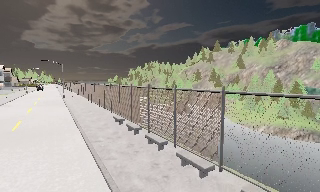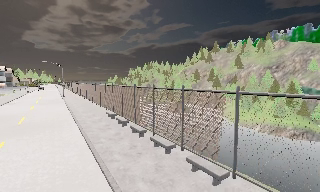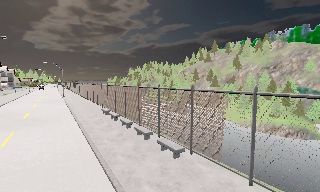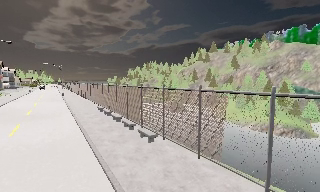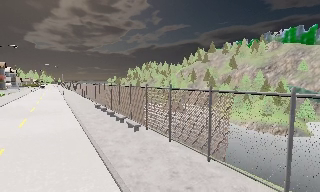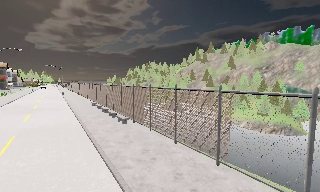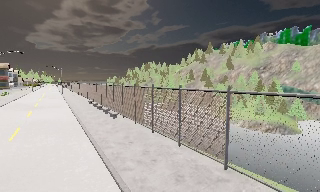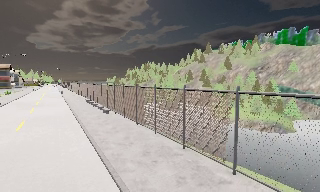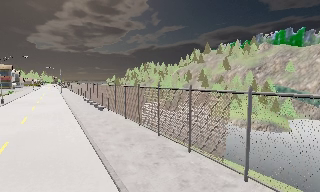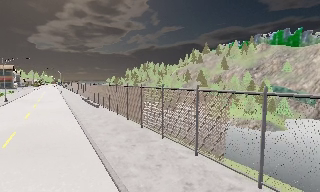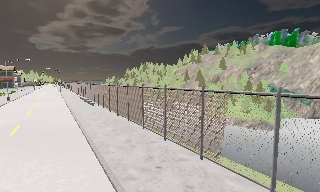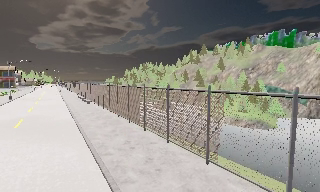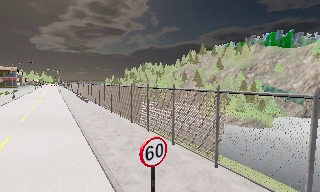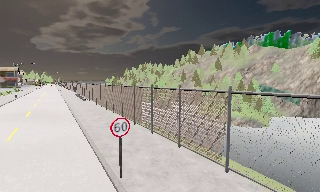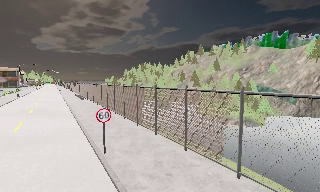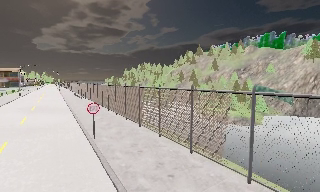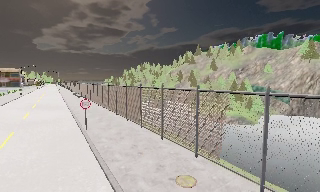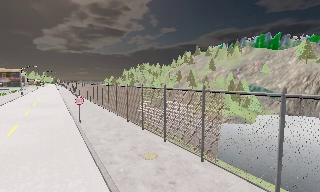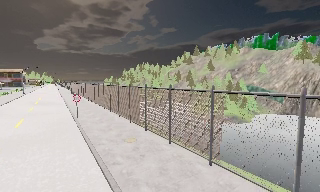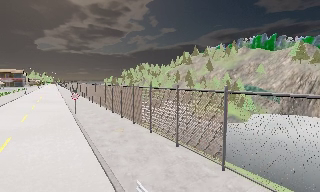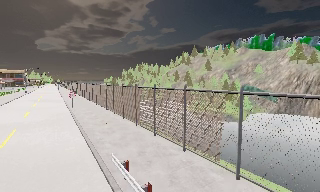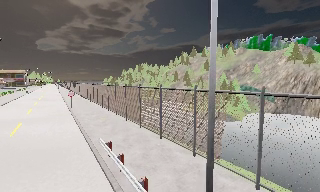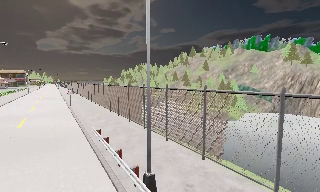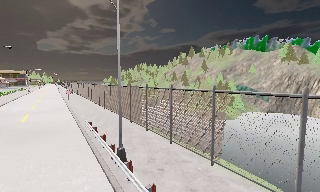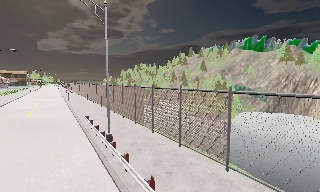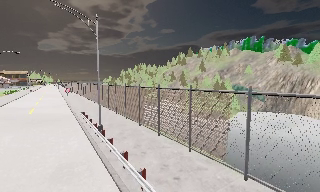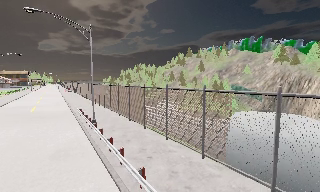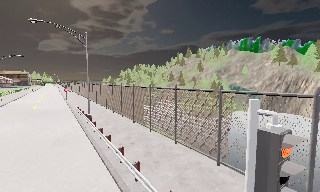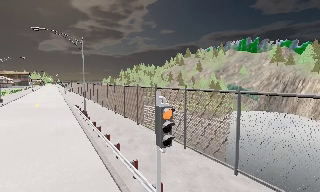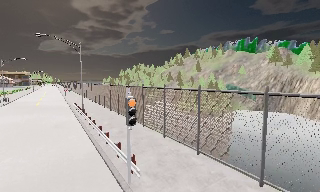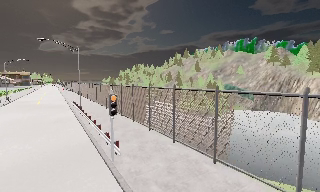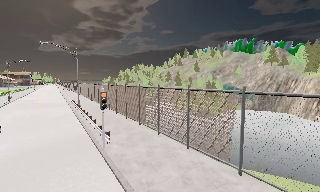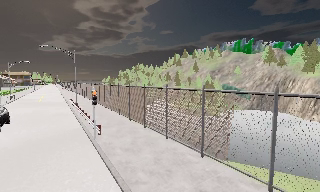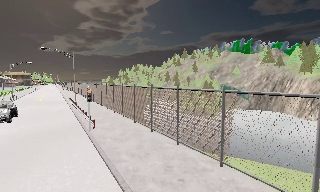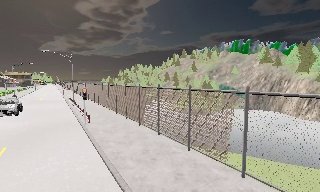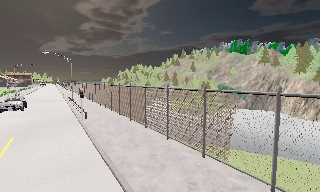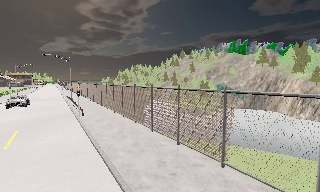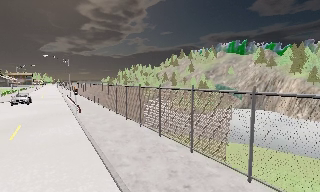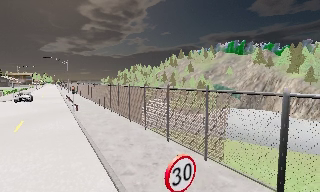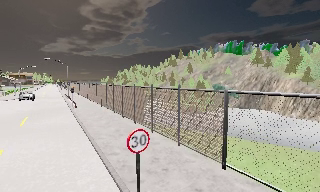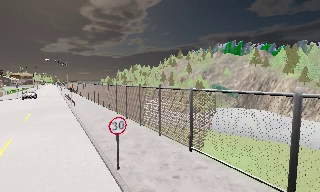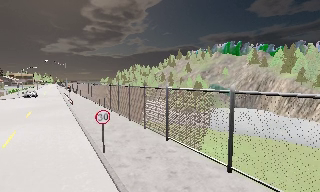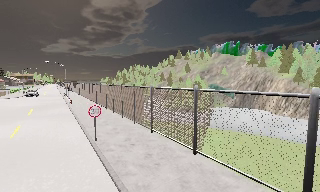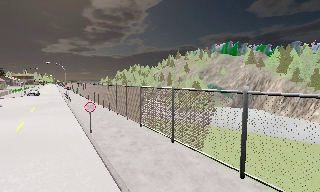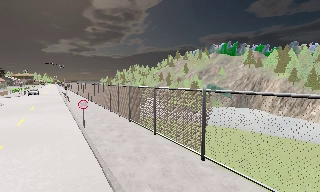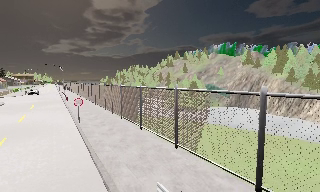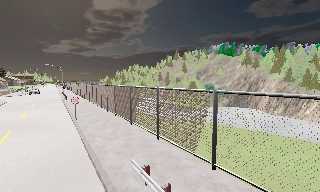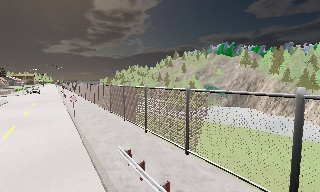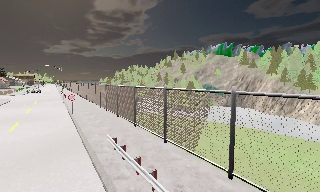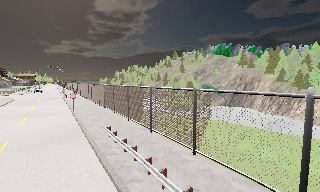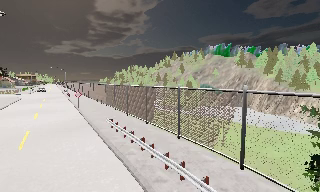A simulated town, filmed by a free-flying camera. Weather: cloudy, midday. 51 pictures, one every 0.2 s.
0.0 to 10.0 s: The camera travels backward and to its right, about 100 m, so what stands in front gets smaller.
The film runs backward here.
